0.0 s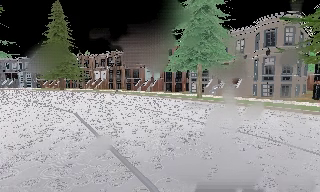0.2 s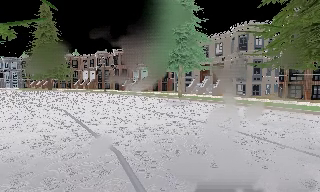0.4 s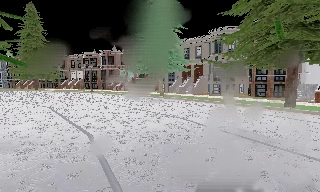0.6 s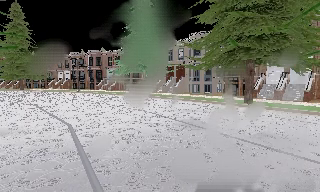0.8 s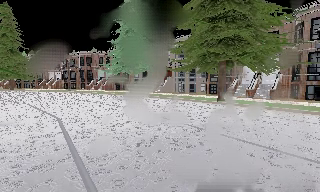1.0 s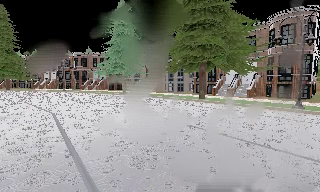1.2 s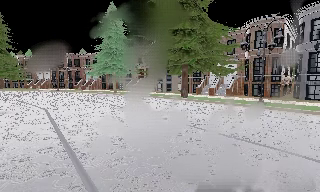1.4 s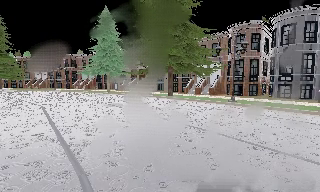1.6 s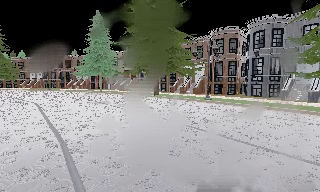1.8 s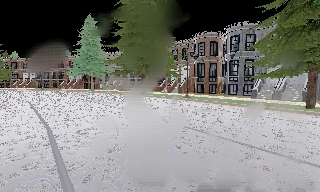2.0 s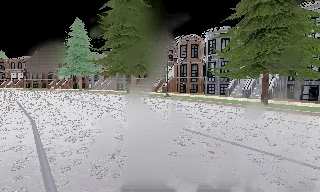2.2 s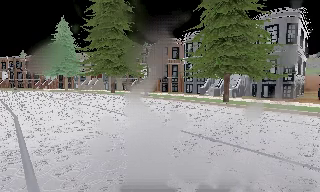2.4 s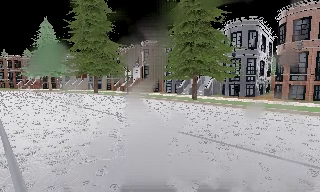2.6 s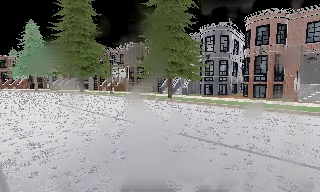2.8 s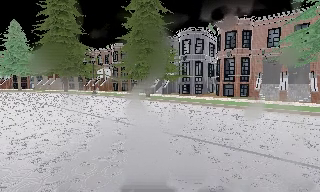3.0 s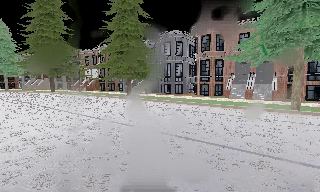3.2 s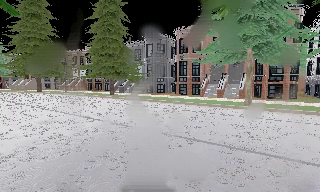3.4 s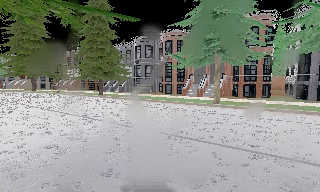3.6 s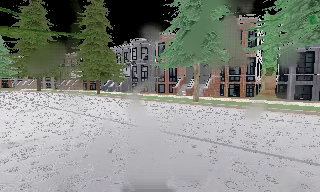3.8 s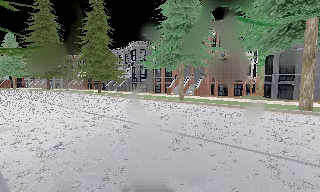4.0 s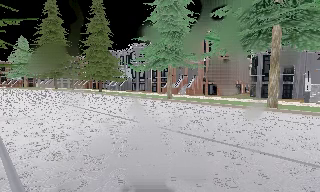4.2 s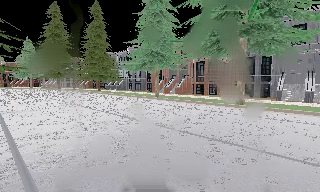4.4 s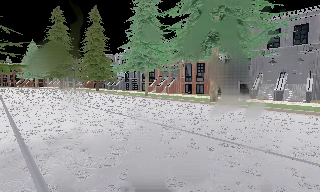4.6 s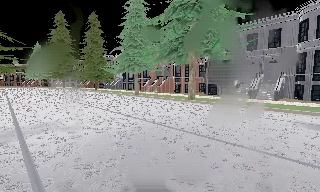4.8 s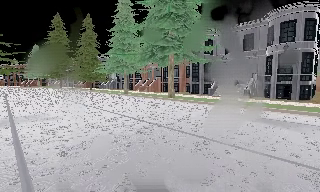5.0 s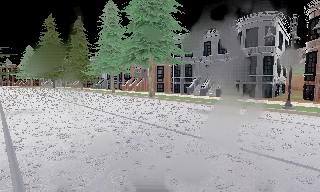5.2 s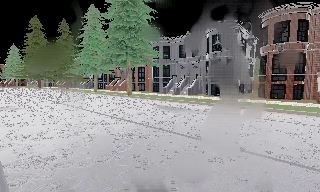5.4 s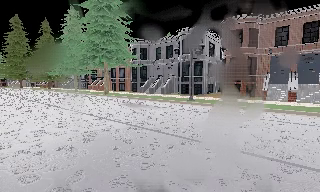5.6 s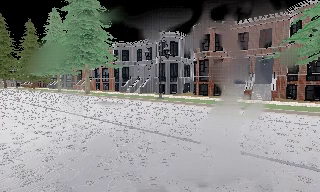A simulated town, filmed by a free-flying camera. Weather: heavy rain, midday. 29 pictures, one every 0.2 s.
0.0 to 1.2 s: The camera pans to its right, which is clockwise from overhead, by about 15 degrees. It travels backward and to its right, about 9 m, so what stands in front gets smaller.
1.2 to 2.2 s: The camera travels backward and to its right, about 8 m, so what stands in front gets smaller.
2.2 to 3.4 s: The scene slides to the left, as the camera pans about 15 degrees to its right. It travels to its right and backward, about 10 m, so close, fixed things drift to the left.
3.4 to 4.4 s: The camera pans to its left, which is counterclockwise from overhead, by about 10 degrees. It travels to its right and backward, about 9 m, so close, fixed things drift to the left.
4.4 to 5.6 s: The camera travels to its right and backward, about 12 m, so close, fixed things drift to the left.
The film runs forward here.
